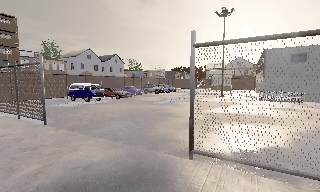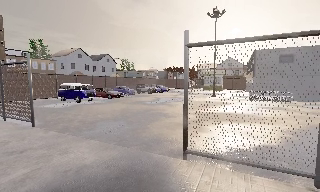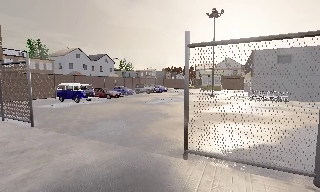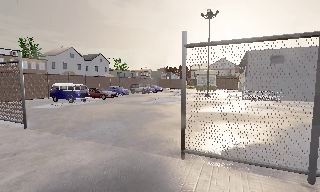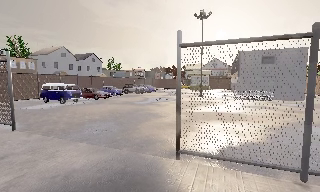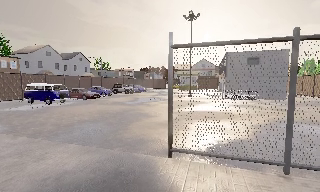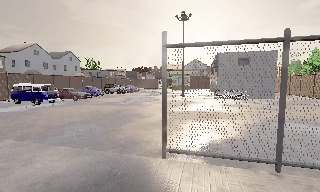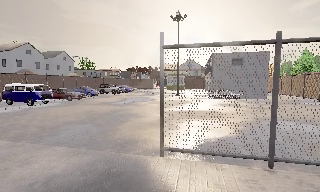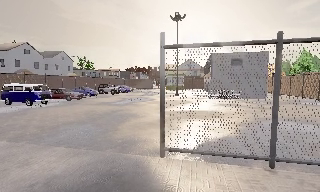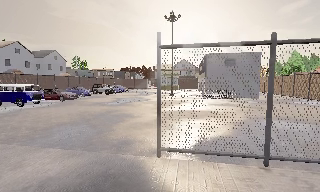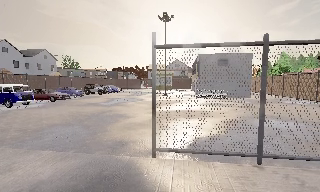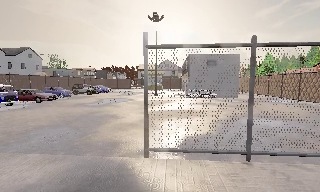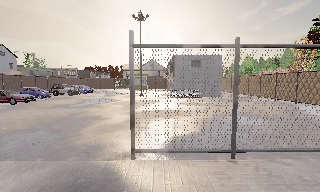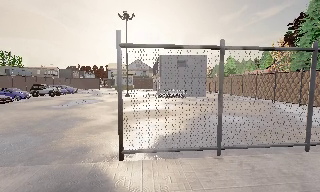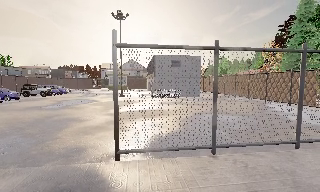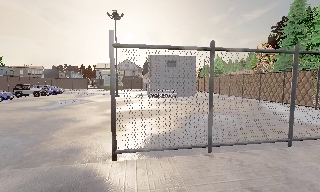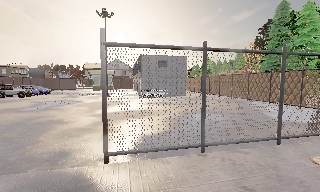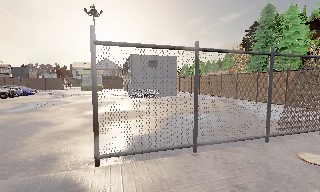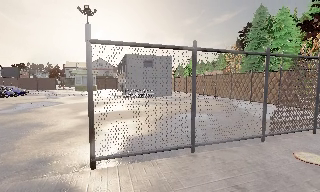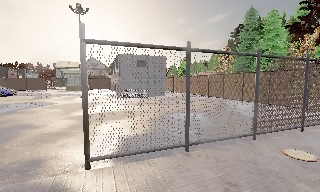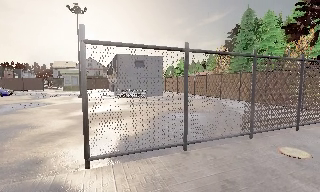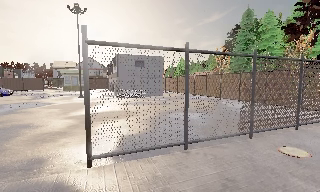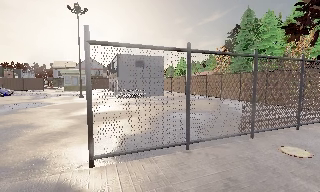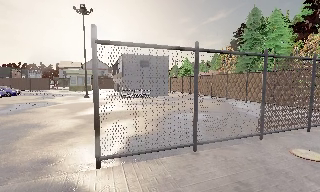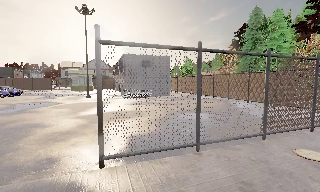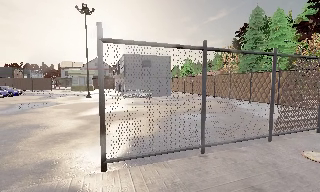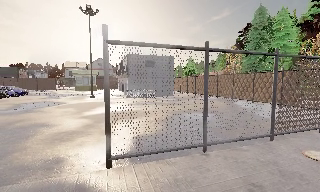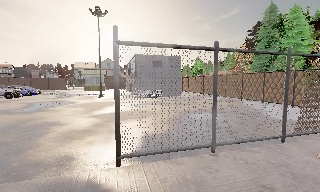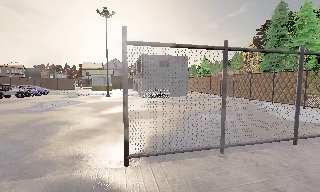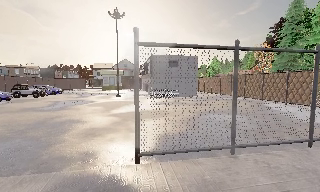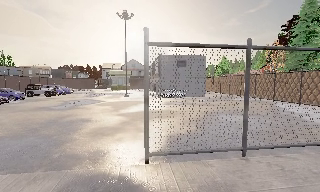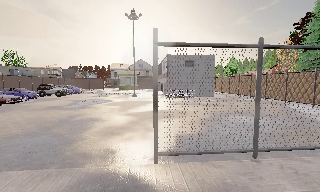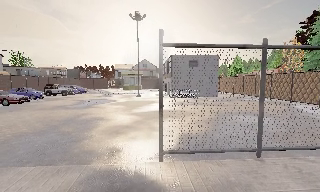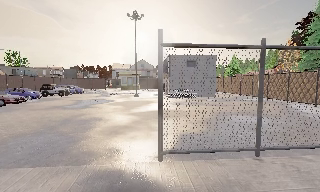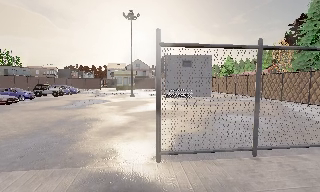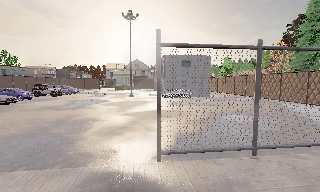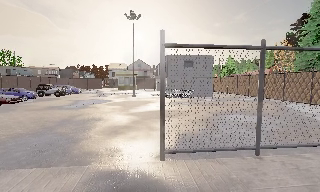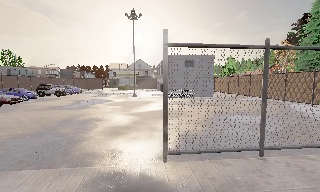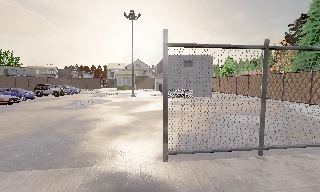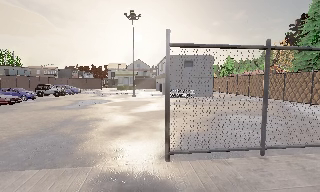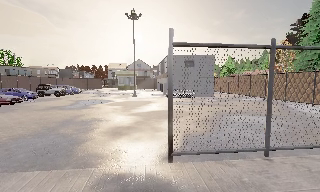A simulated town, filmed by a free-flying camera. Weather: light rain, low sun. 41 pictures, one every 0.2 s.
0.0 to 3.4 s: The scene slides to the left, as the camera pans about 45 degrees to its right. It travels to its left, about 1 m.
3.4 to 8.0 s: The camera travels to its left, about 1 m, so close, fixed things drift to the right.
The film runs forward here.
